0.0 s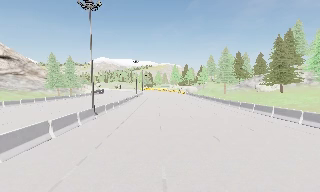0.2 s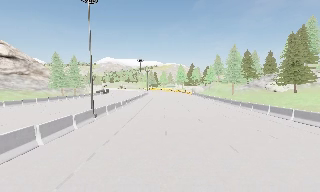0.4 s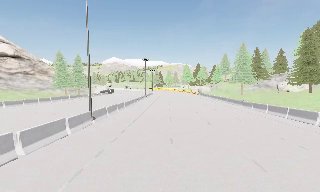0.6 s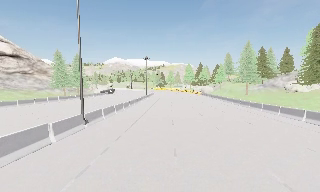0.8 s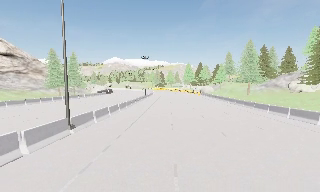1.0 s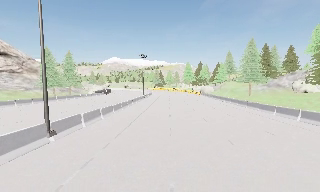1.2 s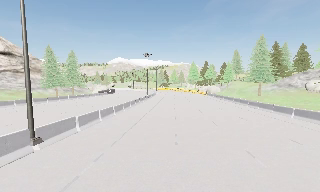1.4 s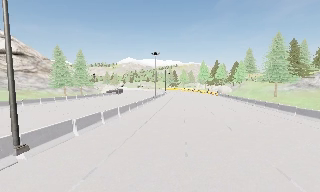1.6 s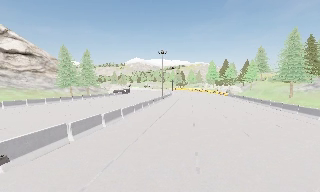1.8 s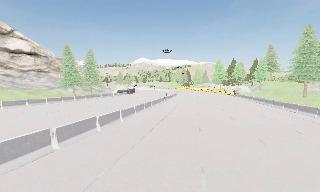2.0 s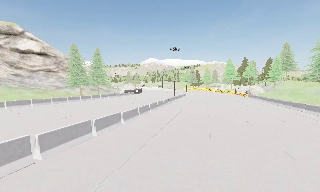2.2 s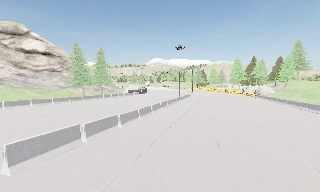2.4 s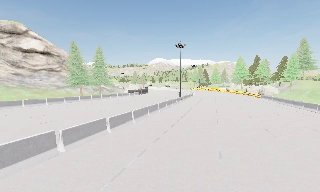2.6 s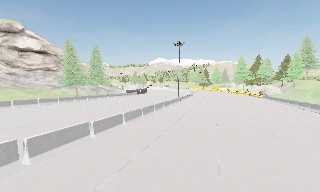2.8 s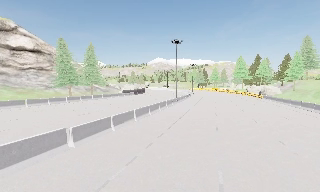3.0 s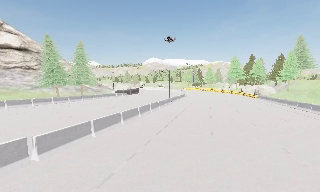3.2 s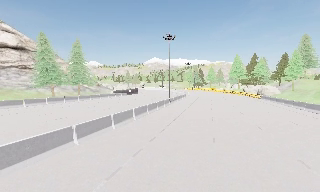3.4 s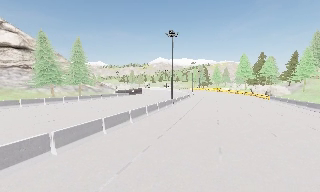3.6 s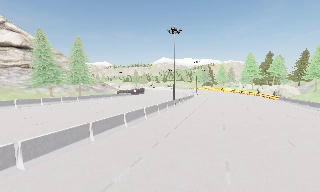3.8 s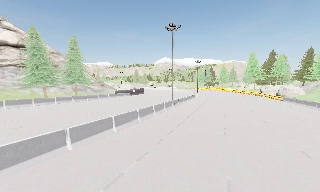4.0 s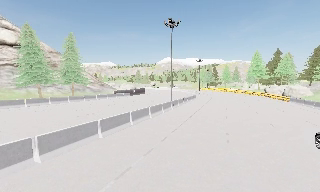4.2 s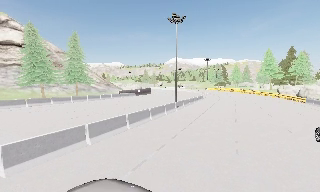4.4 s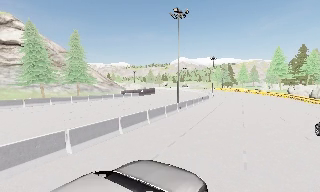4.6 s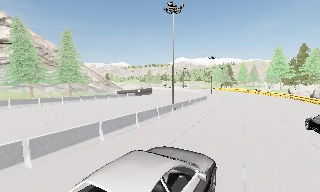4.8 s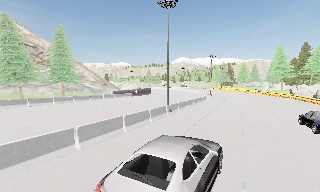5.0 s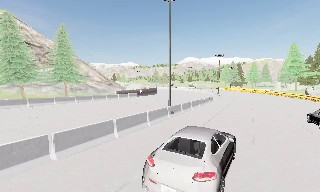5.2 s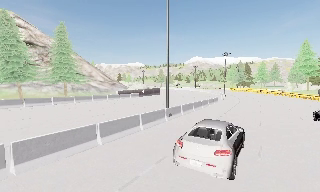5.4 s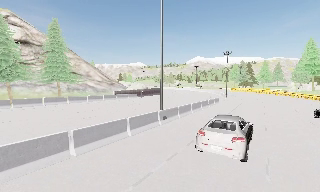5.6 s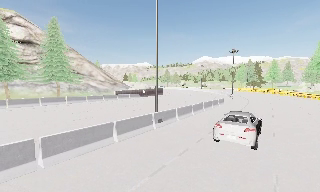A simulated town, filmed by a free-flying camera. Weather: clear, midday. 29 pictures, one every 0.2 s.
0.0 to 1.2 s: The camera travels forward, about 10 m, so what stands in front looms larger.
1.2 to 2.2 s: The camera pans to its left, which is counterclockwise from overhead, by about 15 degrees. It travels forward, about 7 m, so what stands in front looms larger.
2.2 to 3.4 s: The camera travels forward, about 9 m, so what stands in front looms larger.
3.4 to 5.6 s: The camera pans to its left, which is counterclockwise from overhead, by about 15 degrees. It travels forward and to its right, about 17 m, so what stands in front looms larger.
The film runs forward here.
